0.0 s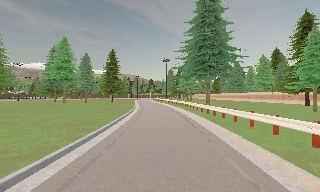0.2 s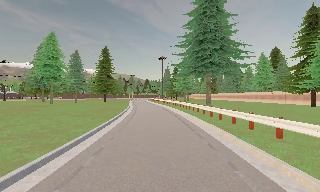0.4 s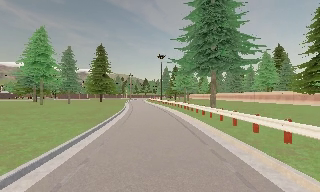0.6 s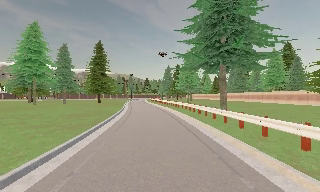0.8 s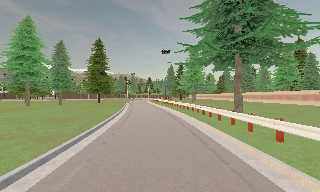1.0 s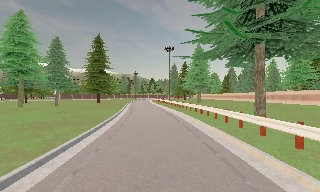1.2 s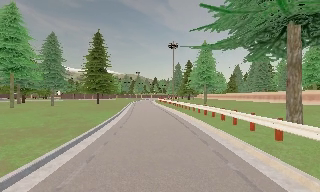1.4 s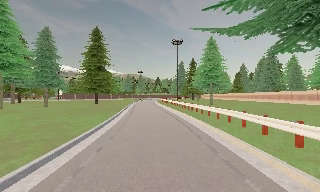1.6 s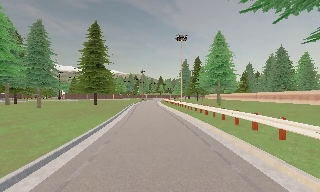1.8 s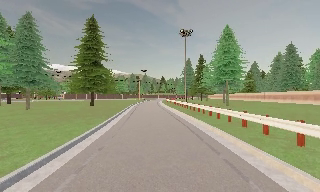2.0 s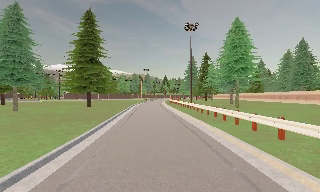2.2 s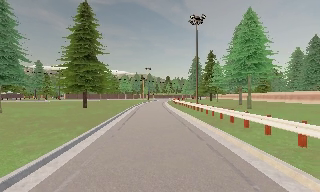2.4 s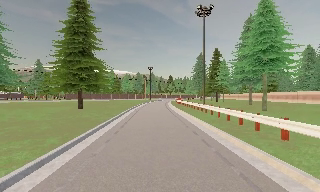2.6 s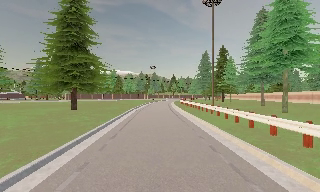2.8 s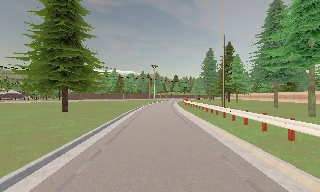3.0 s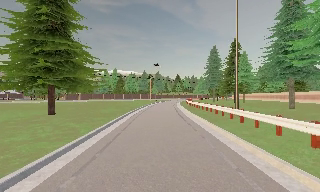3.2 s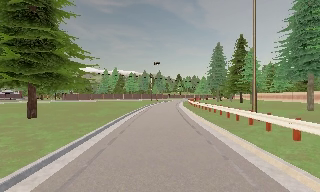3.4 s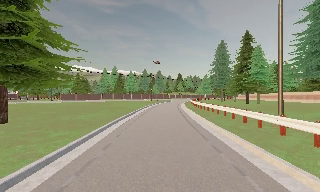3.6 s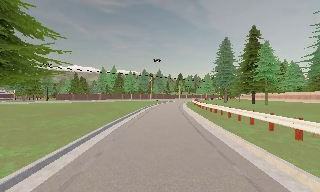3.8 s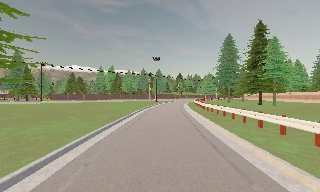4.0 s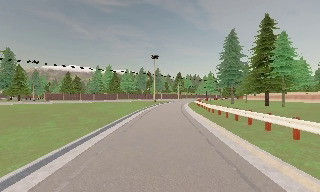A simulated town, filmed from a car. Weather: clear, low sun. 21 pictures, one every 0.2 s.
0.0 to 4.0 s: The camera travels forward, about 40 m, so what stands in front looms larger.
The film runs forward here.
